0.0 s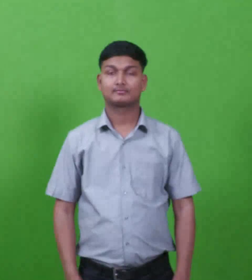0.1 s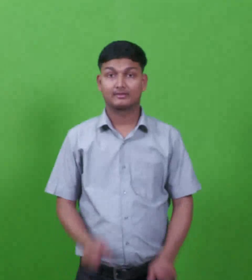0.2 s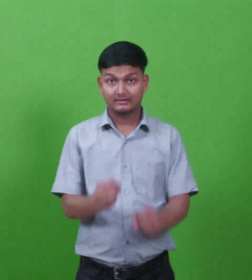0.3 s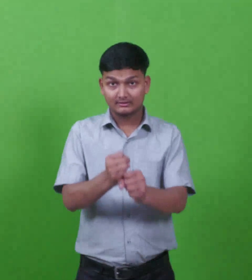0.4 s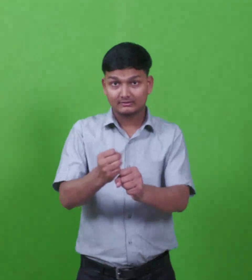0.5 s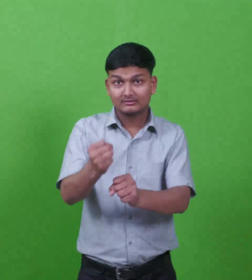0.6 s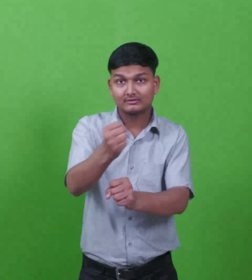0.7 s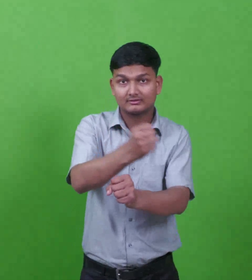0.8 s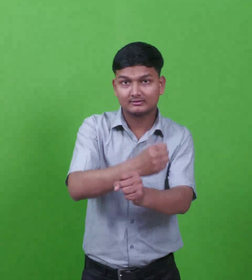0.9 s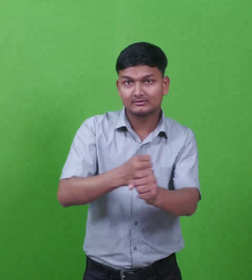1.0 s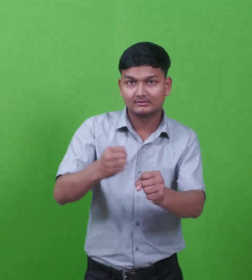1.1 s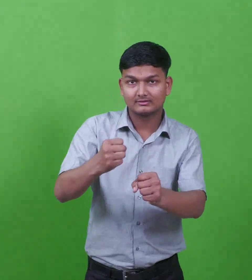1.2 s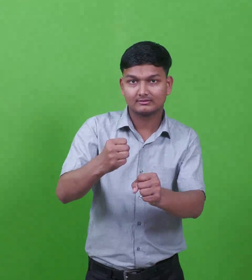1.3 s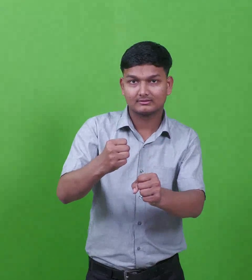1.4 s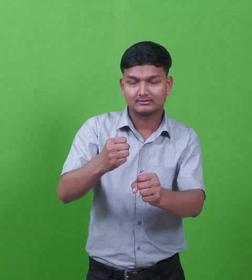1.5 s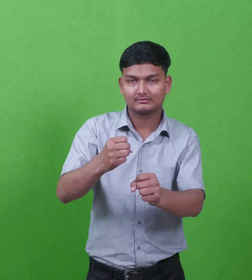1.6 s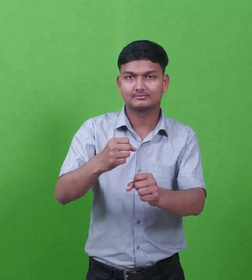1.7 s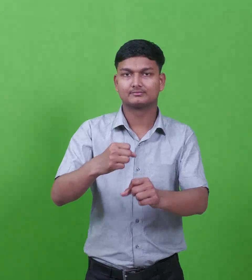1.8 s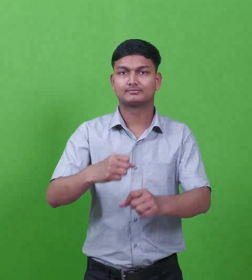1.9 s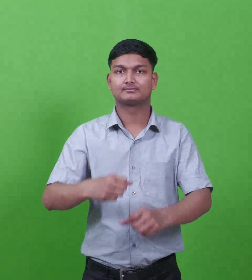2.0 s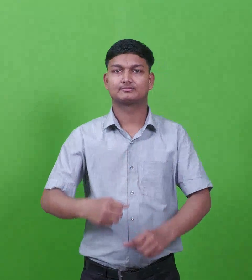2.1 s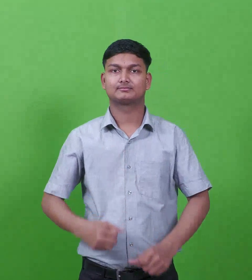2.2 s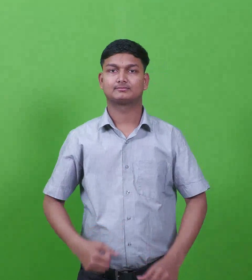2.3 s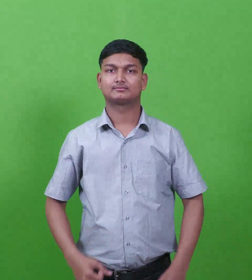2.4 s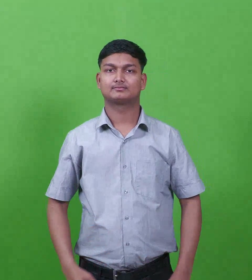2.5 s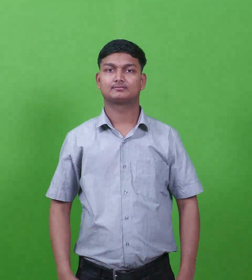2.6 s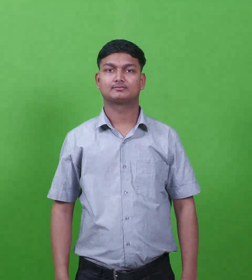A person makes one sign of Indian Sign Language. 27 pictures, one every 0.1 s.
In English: goiim
